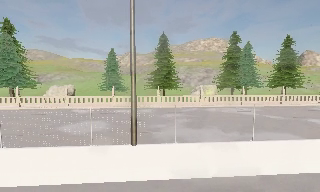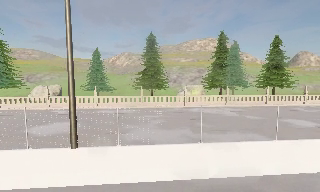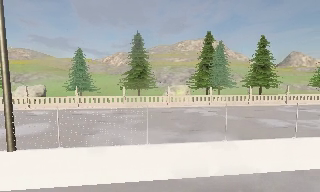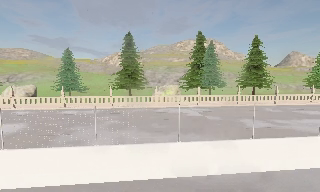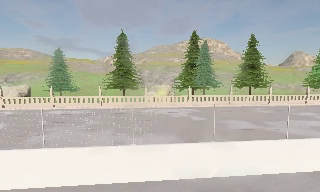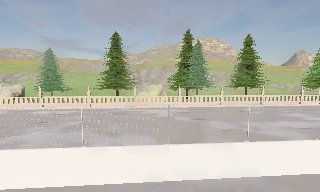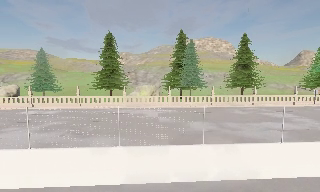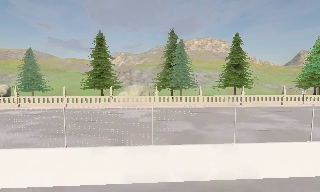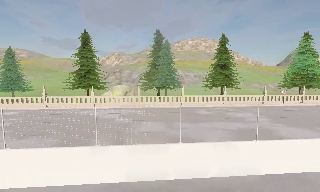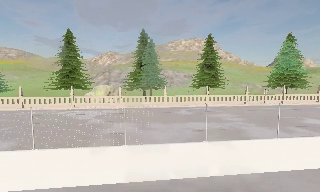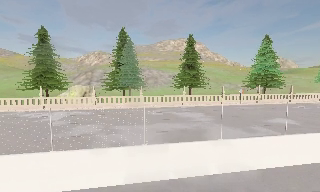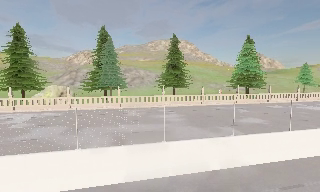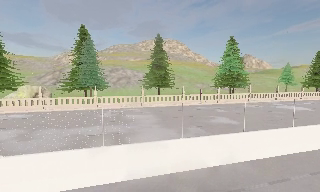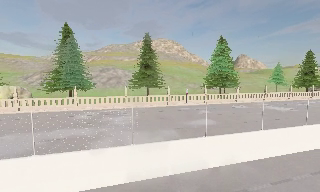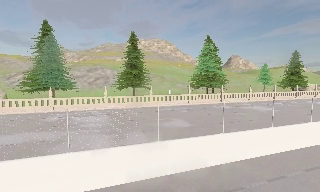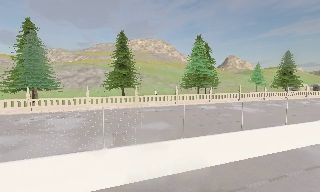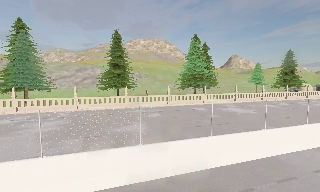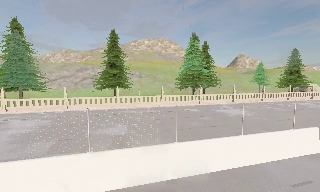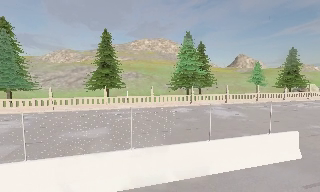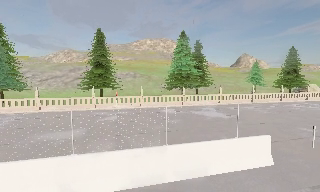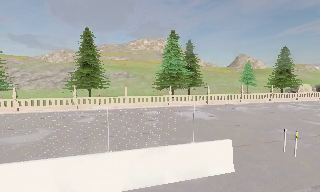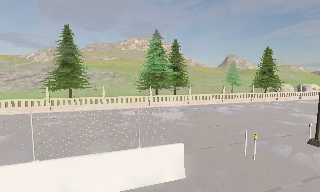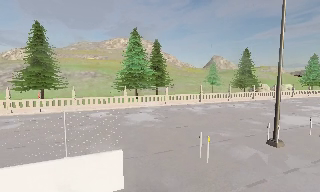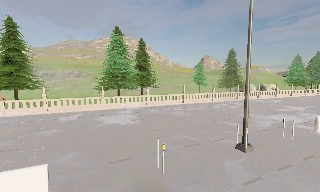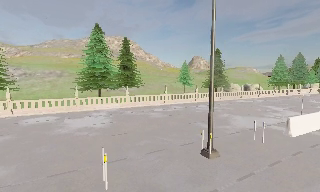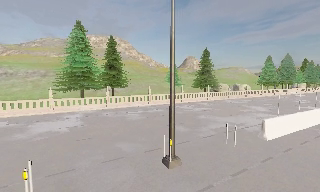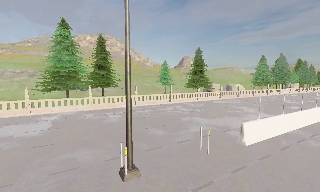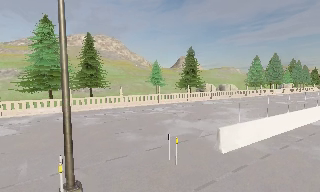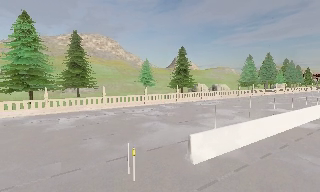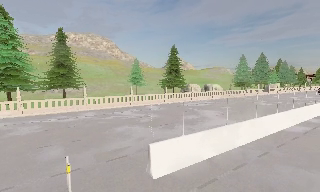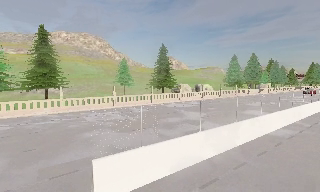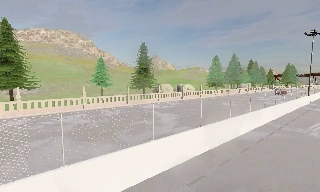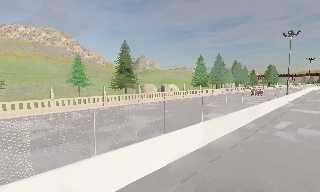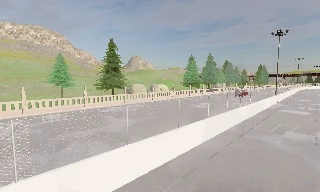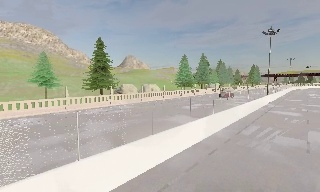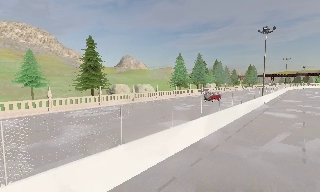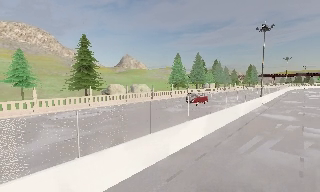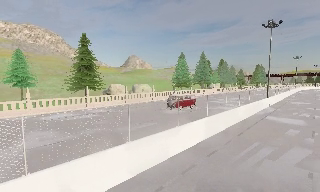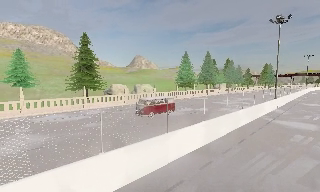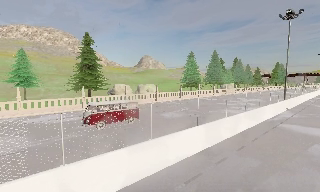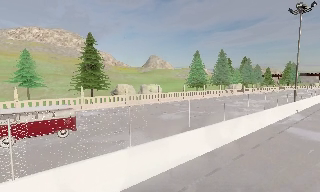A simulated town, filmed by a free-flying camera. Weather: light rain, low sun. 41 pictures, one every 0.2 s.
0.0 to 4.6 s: The camera swings to its right by about 20 degrees, and the scene slides to the left. It travels to its right, about 40 m, so close, fixed things drift to the left.
4.6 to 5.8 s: The camera travels to its right and forward, about 11 m, so close, fixed things drift to the left.
5.8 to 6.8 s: The scene slides to the left, as the camera pans about 15 degrees to its right. It travels to its right and forward, about 9 m, so close, fixed things drift to the left.
6.8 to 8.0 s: The camera travels to its right and forward, about 8 m, so close, fixed things drift to the left.
The film runs forward here.
